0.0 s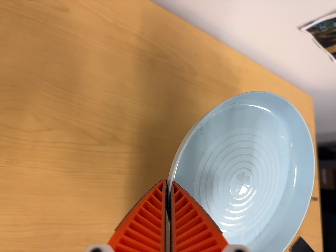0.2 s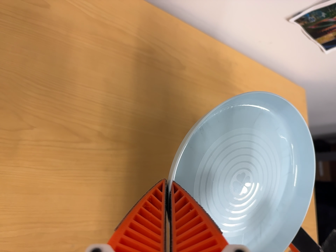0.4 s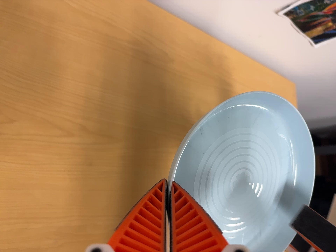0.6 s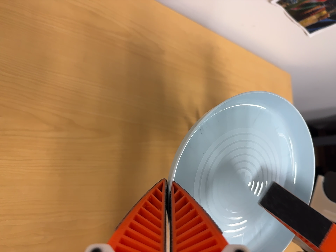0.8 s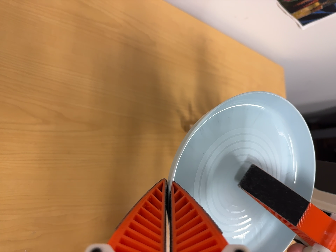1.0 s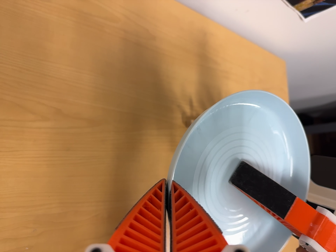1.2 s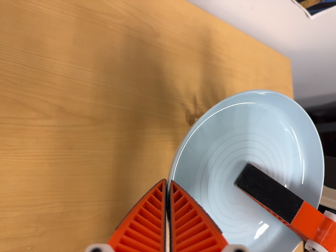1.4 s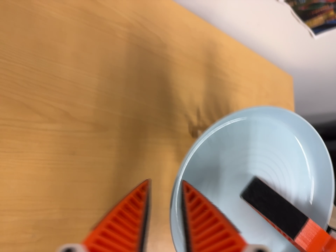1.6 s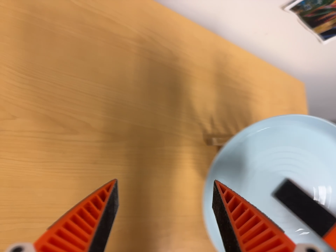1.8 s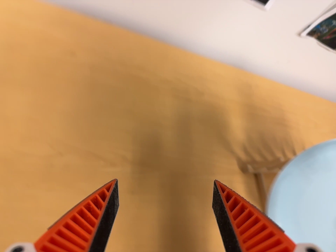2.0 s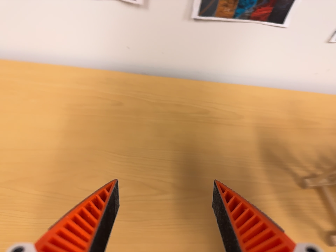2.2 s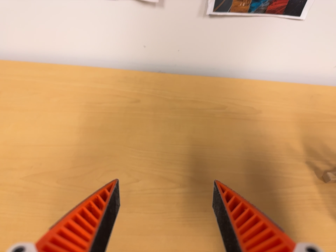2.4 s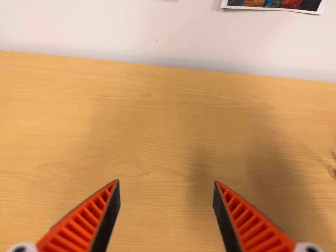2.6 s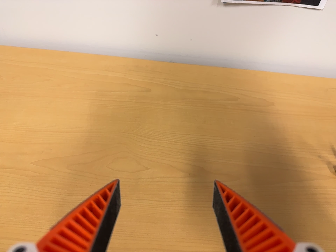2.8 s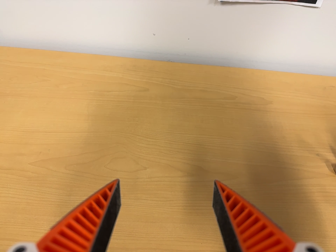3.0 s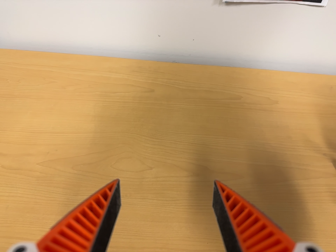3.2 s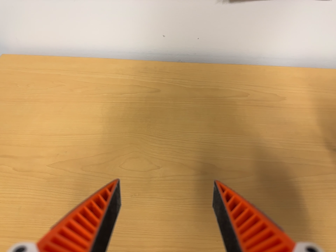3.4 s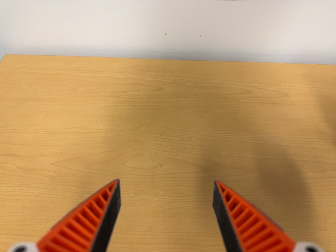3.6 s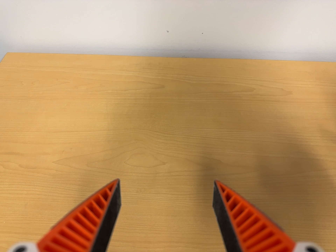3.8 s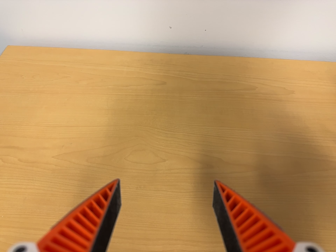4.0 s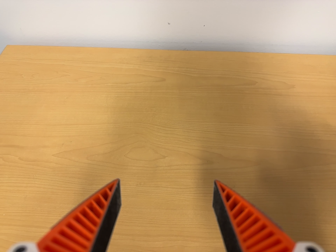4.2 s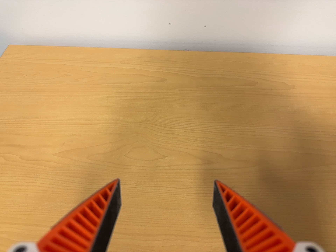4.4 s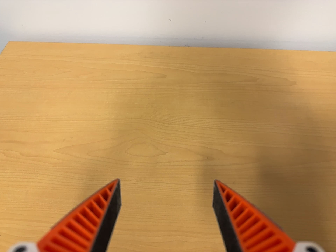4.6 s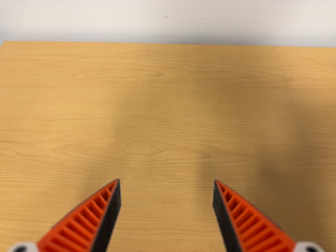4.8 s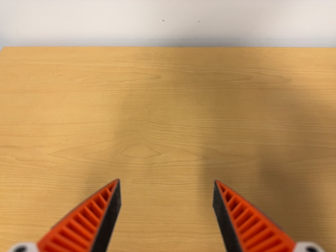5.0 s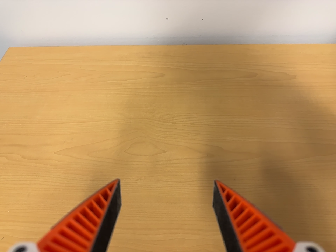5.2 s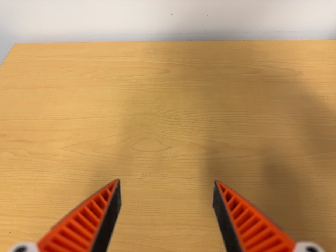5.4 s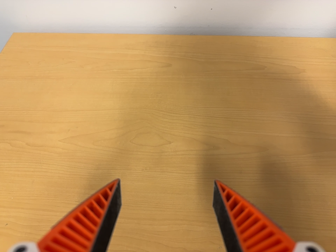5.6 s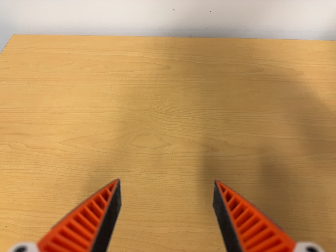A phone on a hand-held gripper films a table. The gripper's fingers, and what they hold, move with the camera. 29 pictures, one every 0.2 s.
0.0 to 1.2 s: The camera travels to its right, about 6 cm, so close, fixed things drift to the left.
1.2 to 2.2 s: The scene slides to the right, as the camera pans about 30 degrees to its left. It travels toward the bottom of its view and backward, about 12 cm. Its aim tips toward the top of its view by about 30 degrees, and the scene shifts downward. It rolls about its line of sight by about 15 degrees, and the scene rotates counterclockwise.
2.2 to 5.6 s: The camera shifts only a little, or ends up much as it began.
The film runs forward here.
